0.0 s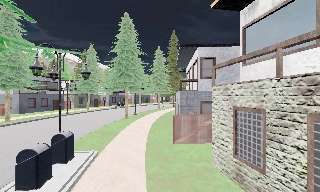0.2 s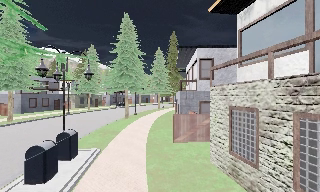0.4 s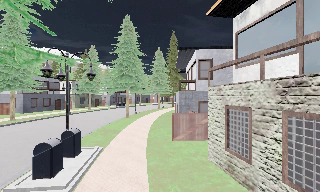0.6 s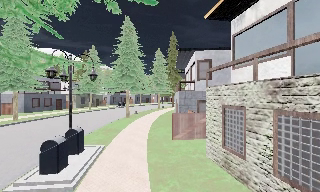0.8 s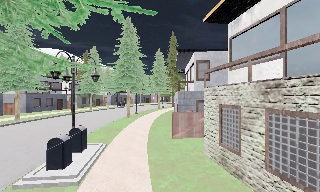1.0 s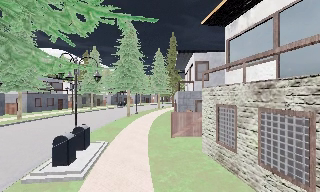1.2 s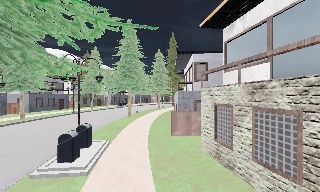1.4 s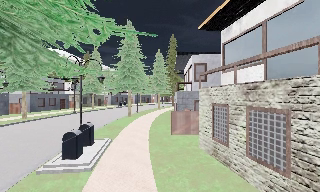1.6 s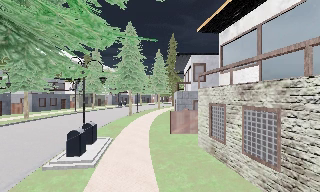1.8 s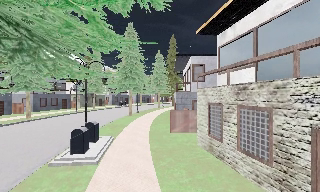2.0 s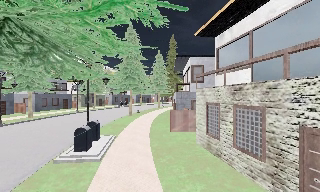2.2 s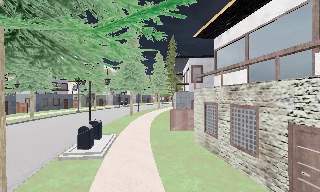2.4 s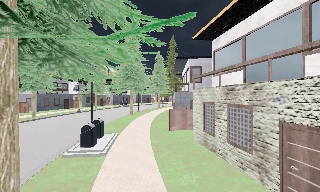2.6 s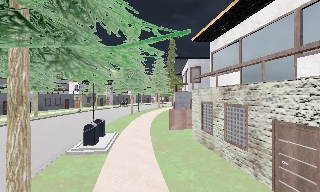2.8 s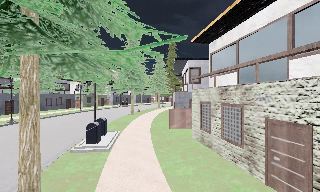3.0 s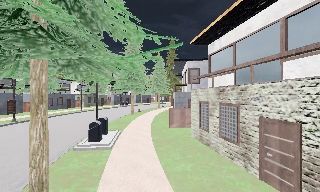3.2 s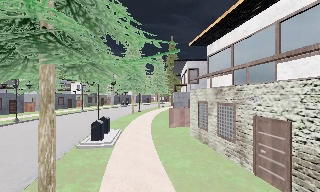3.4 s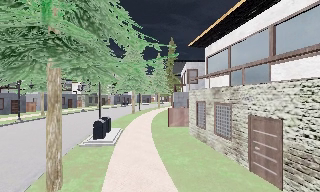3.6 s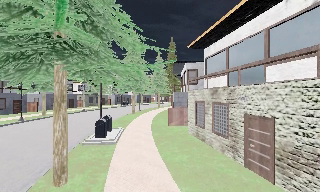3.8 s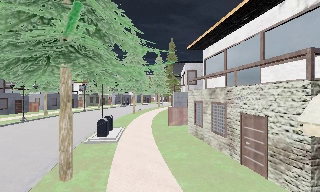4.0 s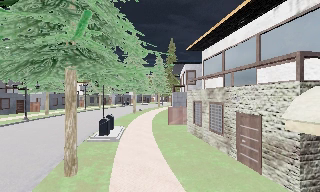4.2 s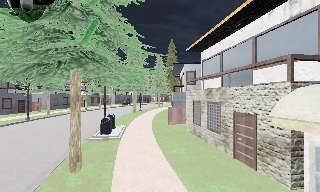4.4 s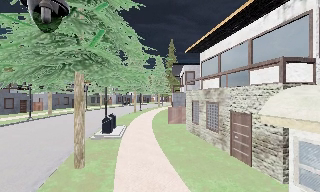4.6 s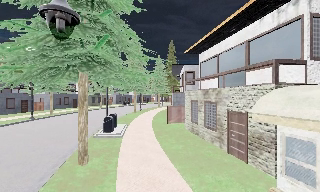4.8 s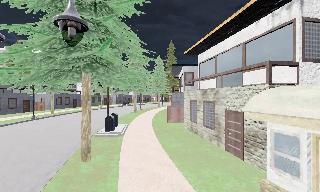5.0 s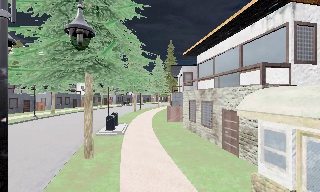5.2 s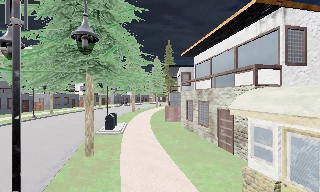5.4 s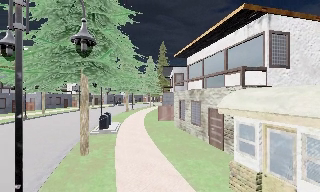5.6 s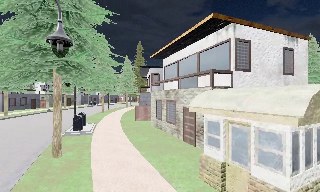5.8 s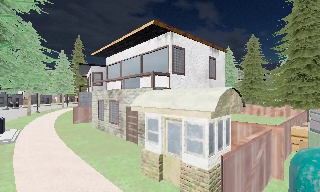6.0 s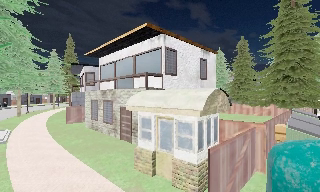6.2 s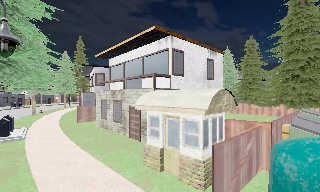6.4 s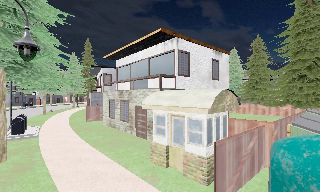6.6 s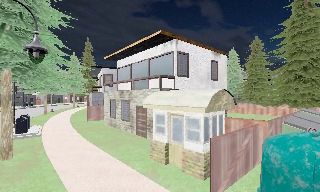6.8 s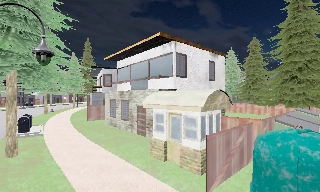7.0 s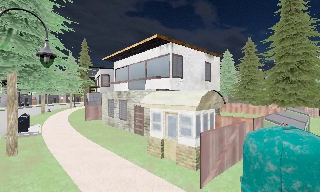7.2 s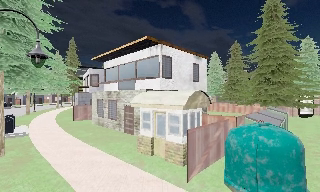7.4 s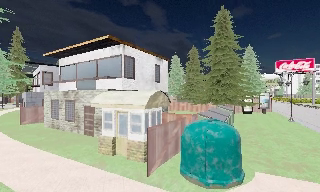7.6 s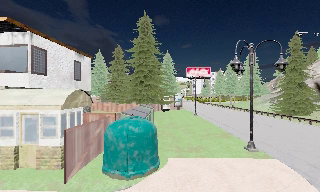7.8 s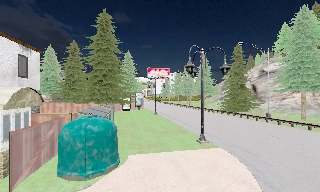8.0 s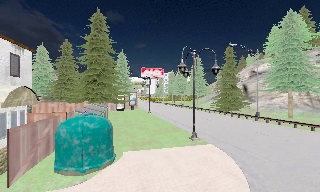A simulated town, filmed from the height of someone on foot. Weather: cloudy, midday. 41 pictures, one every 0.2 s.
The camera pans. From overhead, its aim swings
clockwise.
The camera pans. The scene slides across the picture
to the left.
0.0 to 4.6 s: The camera travels backward, about 6 m, so what stands in front gets smaller.
4.6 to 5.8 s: The scene slides to the left, as the camera pans about 30 degrees to its right. It travels backward, about 1.5 m.
5.8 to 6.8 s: The camera travels backward, about 1.5 m, so what stands in front gets smaller.
6.8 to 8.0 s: The scene slides to the left, as the camera pans about 60 degrees to its right. It travels backward, about 1.5 m.
The film runs backward here.
